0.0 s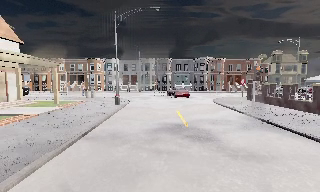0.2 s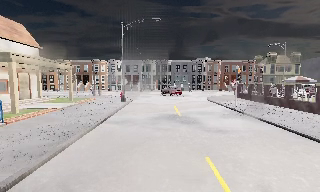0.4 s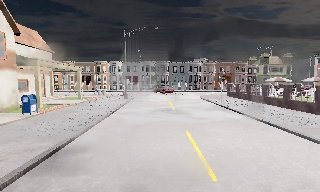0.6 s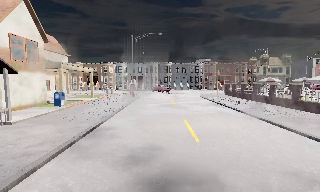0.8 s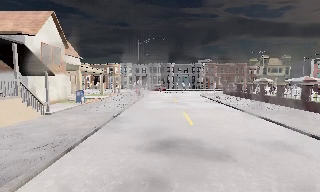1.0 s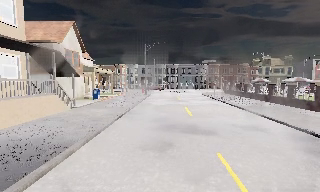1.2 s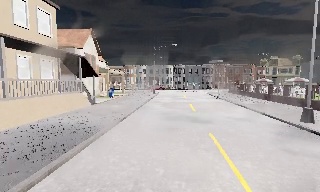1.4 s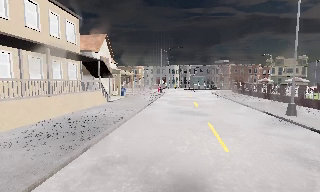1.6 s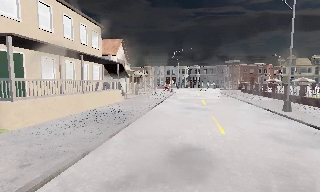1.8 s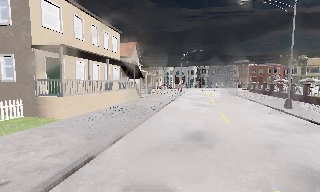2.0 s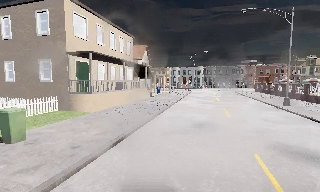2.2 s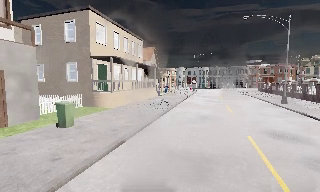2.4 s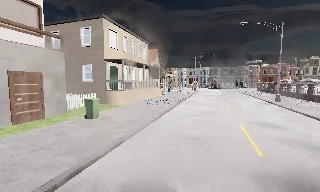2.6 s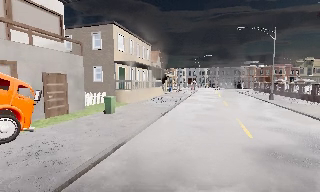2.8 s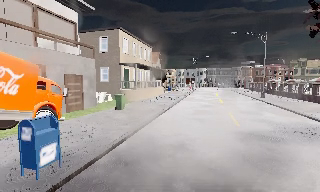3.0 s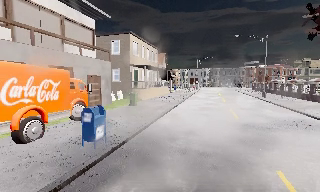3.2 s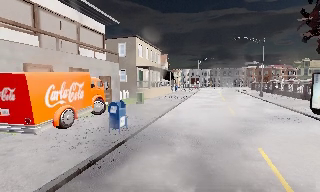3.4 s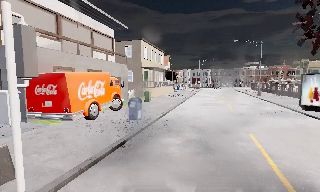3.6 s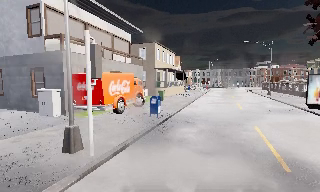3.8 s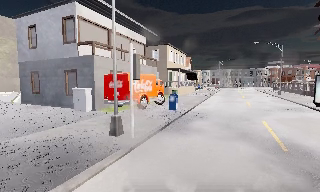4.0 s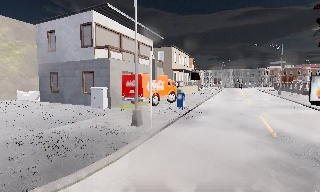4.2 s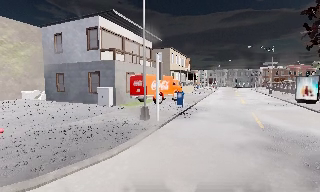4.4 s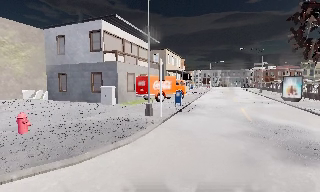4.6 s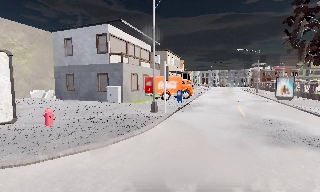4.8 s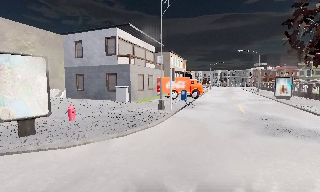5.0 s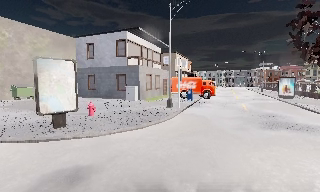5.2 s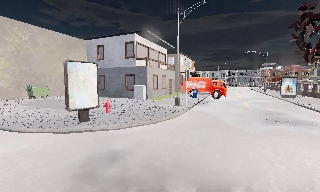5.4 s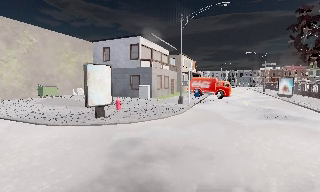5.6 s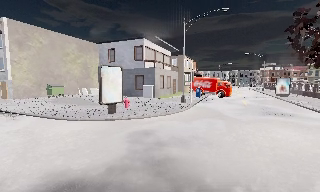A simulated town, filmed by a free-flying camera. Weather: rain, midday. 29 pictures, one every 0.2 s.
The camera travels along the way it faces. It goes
backward.
0.0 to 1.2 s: The camera travels backward, about 13 m, so what stands in front gets smaller.
1.2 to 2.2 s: The camera pans to its left, which is counterclockwise from overhead, by about 10 degrees. It travels backward, about 9 m, so what stands in front gets smaller.
2.2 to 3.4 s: The camera travels backward, about 9 m, so what stands in front gets smaller.
3.4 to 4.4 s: The camera travels backward and to its left, about 6 m, so what stands in front gets smaller.
4.4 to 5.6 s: The camera travels backward, about 6 m, so what stands in front gets smaller.
The film runs forward here.
